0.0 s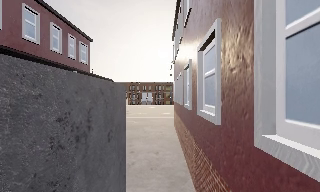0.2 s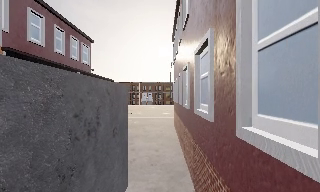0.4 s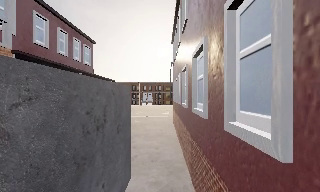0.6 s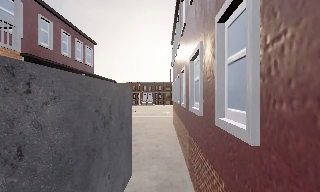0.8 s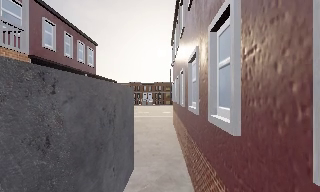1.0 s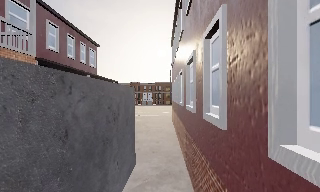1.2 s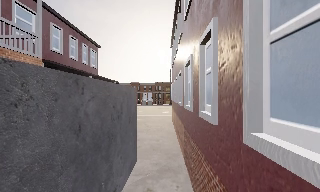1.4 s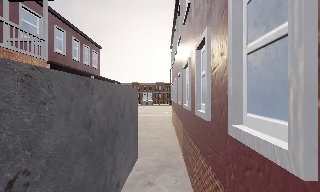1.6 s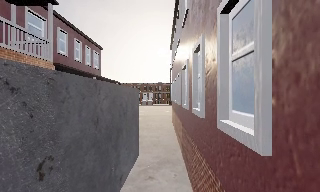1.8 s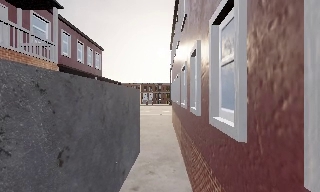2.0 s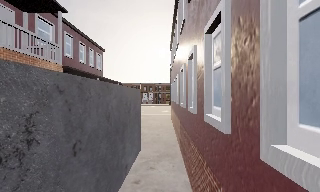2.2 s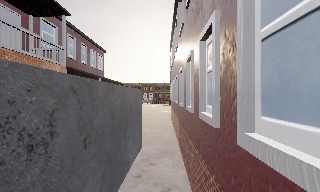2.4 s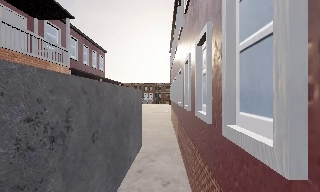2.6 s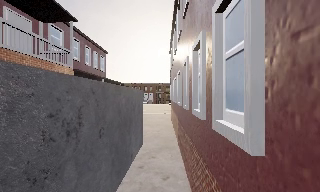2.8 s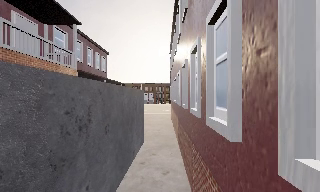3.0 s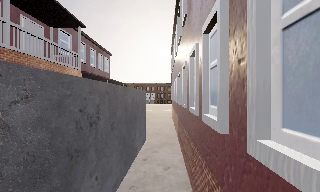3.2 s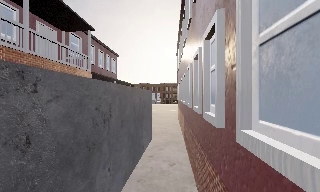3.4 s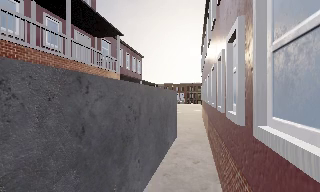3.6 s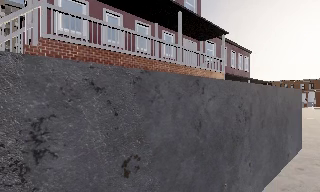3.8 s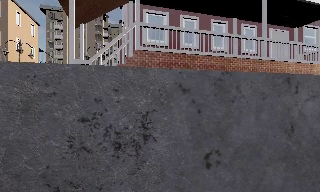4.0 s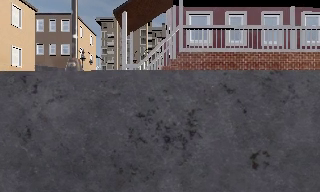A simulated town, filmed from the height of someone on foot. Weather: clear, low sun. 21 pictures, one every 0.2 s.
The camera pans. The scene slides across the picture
to the right.
The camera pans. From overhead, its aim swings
counterclockwise.
0.0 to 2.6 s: The camera travels backward, about 4 m, so what stands in front gets smaller.
2.6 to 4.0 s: The scene slides to the right, as the camera pans about 90 degrees to its left. It travels backward, about 2 m.
The film runs backward here.
